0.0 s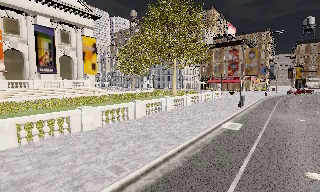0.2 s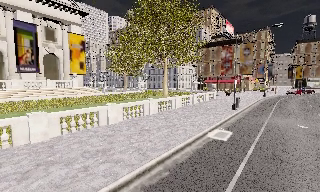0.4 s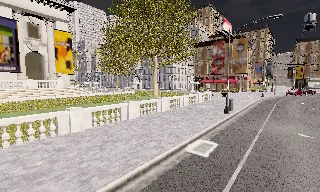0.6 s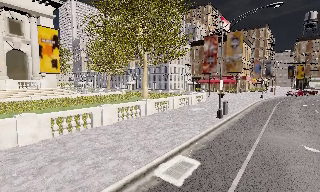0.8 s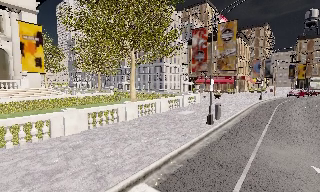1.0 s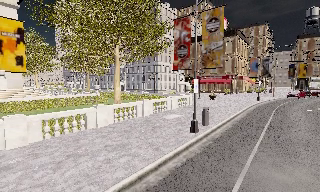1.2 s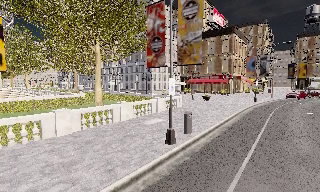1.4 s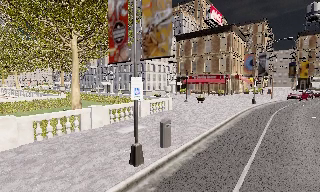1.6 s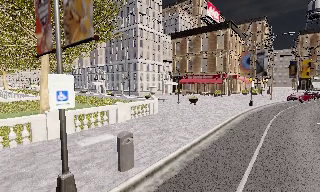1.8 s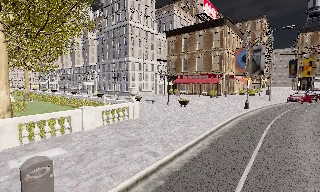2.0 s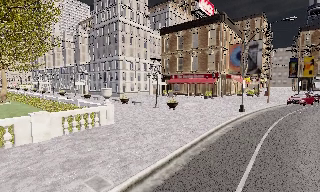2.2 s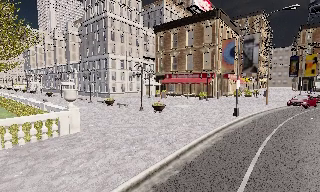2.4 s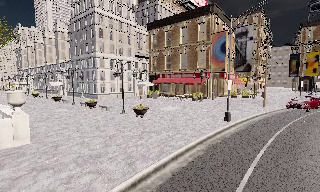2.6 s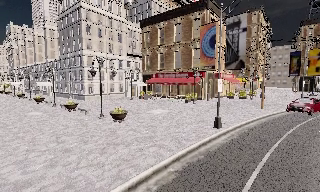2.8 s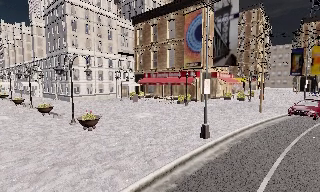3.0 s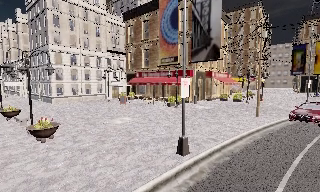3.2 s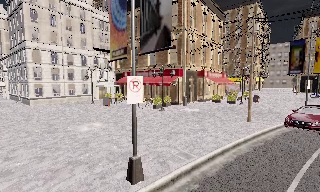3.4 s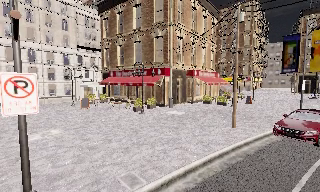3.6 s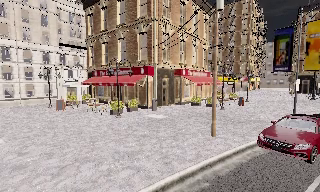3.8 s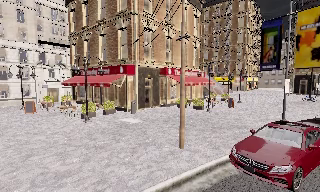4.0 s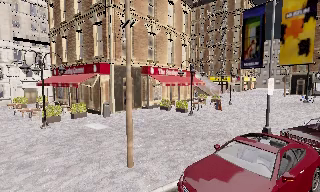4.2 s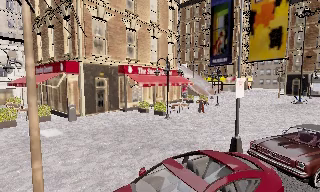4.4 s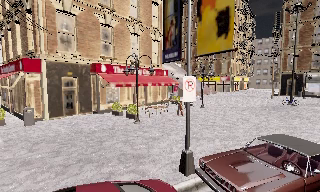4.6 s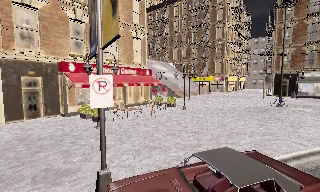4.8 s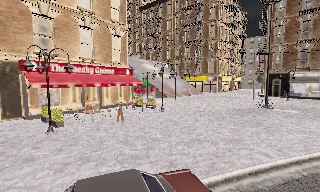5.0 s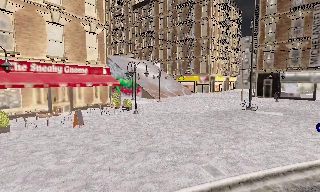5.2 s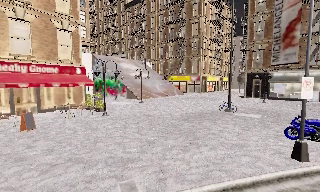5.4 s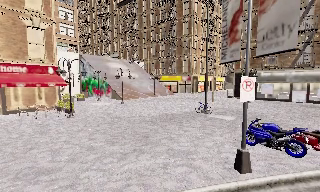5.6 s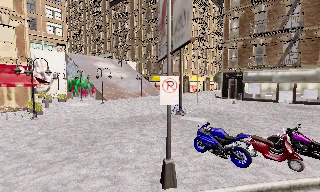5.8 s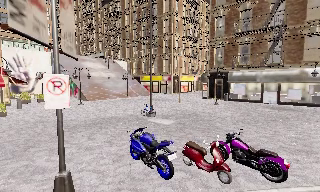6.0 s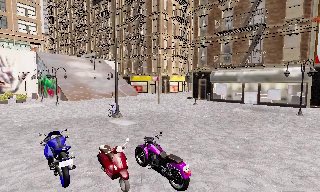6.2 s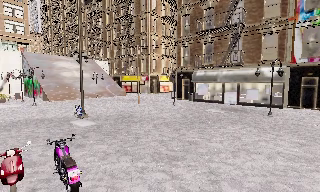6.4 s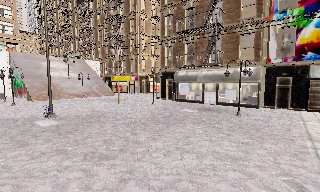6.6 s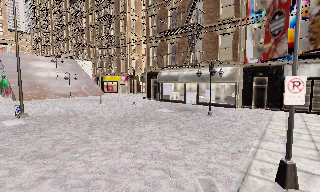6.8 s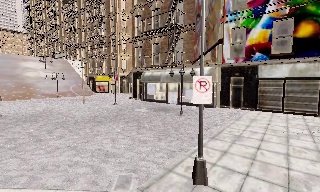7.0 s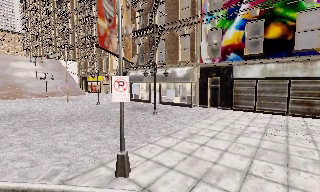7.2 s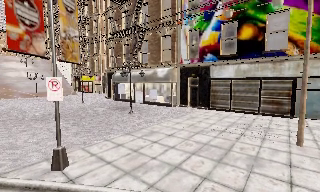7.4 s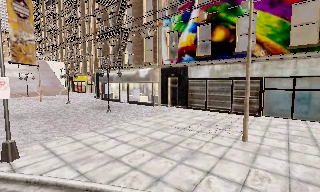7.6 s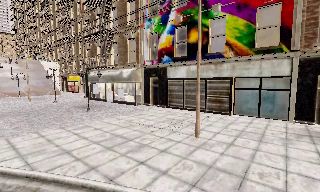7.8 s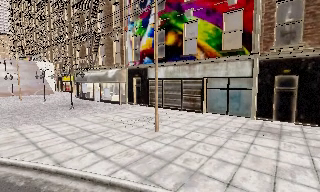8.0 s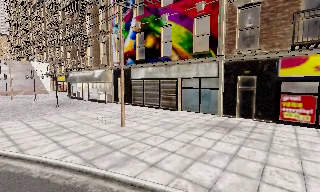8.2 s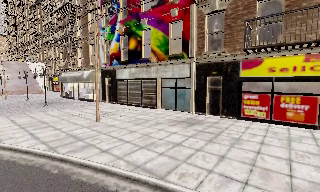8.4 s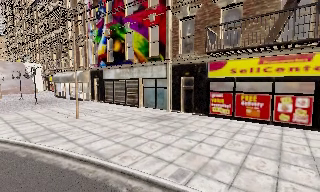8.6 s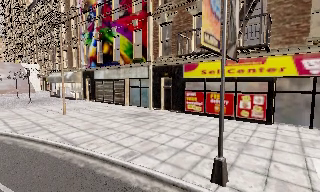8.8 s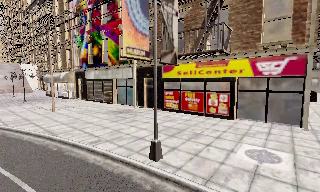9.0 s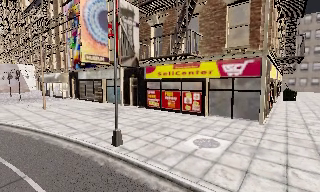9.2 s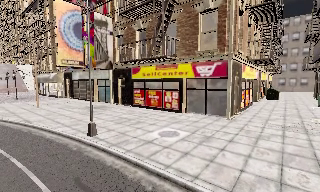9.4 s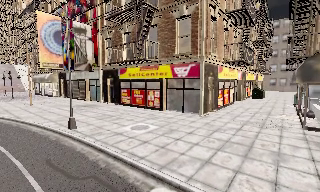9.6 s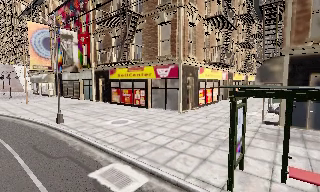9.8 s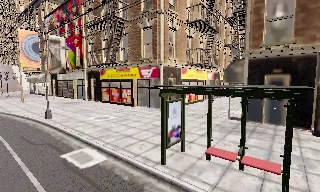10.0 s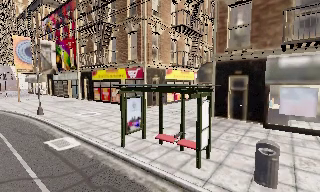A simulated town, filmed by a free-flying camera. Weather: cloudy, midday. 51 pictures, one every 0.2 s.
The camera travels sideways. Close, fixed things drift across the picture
to the left.
0.0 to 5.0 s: The camera travels to its right and forward, about 60 m, so close, fixed things drift to the left.
5.0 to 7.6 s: The camera travels to its right, about 30 m, so close, fixed things drift to the left.
7.6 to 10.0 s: The camera travels to its right and backward, about 25 m, so close, fixed things drift to the left.
The film runs backward here.
